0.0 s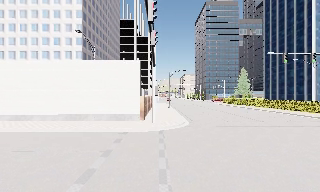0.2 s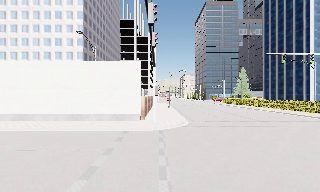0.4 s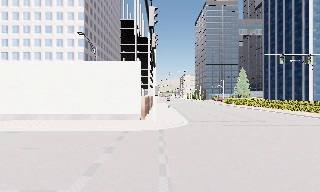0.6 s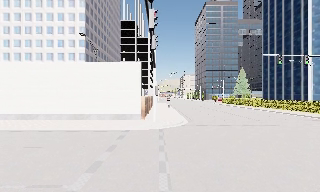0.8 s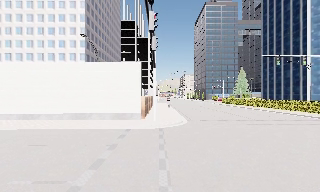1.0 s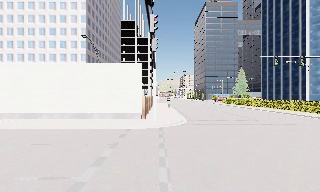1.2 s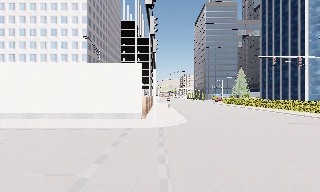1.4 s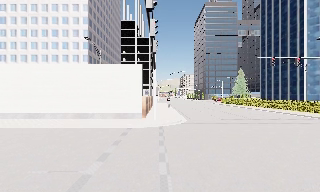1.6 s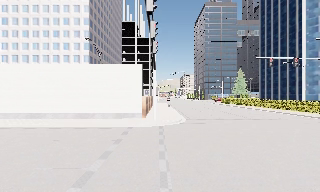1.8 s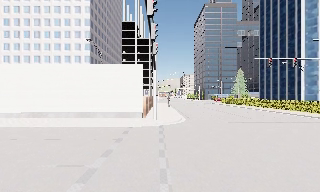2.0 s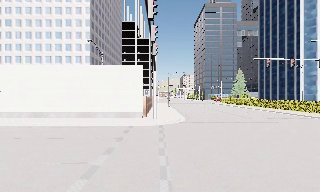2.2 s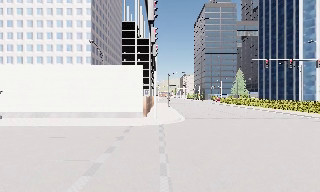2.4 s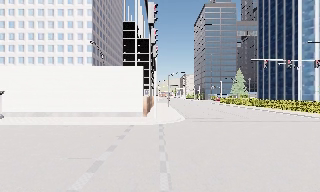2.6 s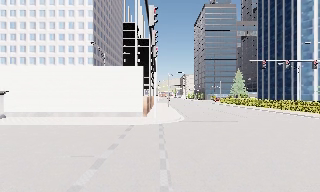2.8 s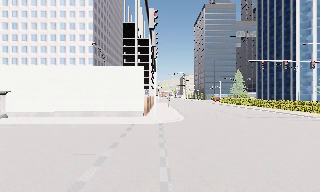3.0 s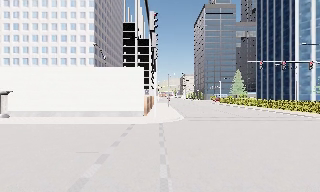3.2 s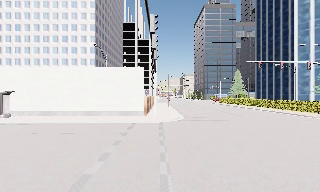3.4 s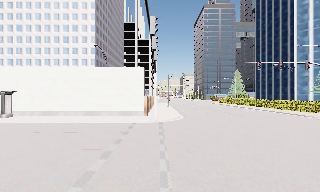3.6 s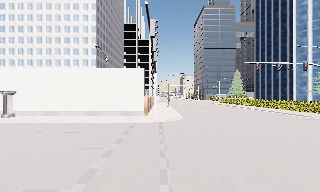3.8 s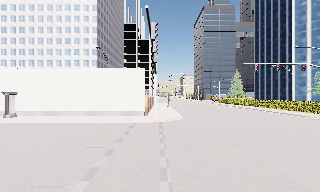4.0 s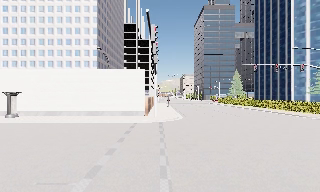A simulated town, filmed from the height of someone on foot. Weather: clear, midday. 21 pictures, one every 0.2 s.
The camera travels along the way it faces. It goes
backward.
0.0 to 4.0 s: The camera travels backward, about 4.5 m, so what stands in front gets smaller.
The film runs backward here.
